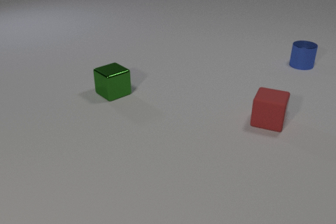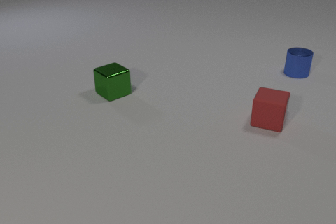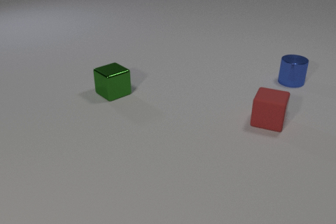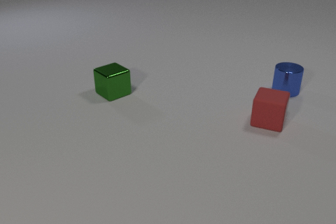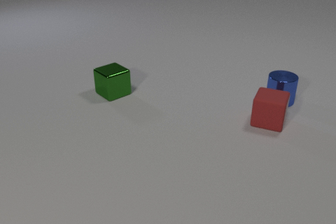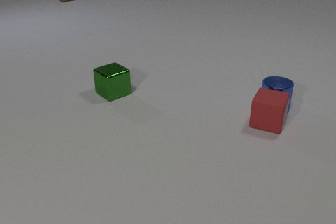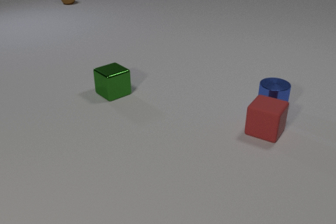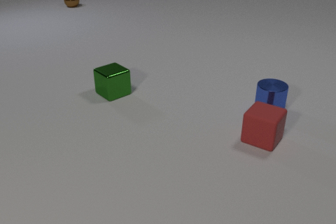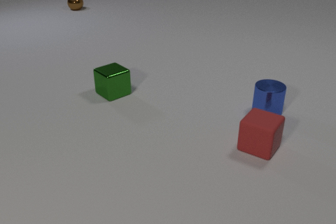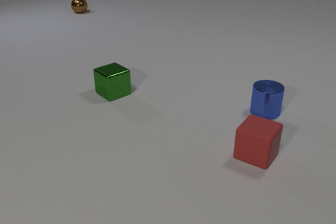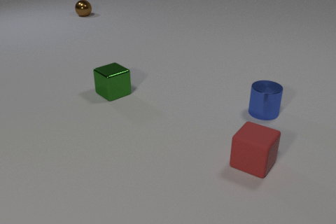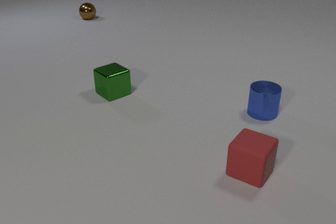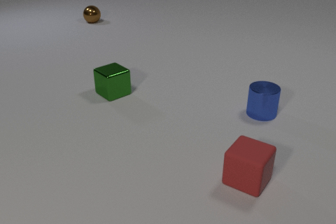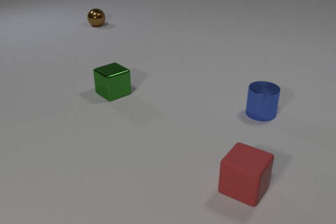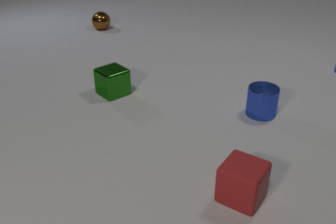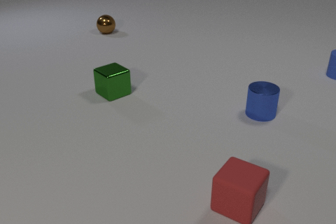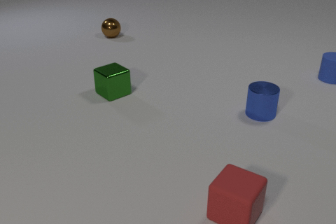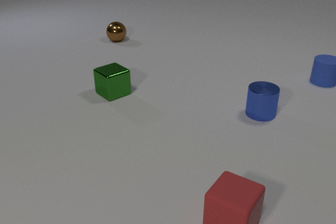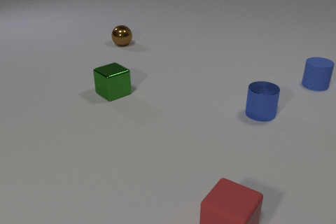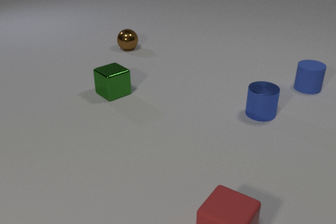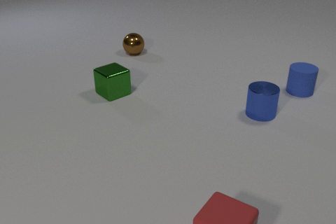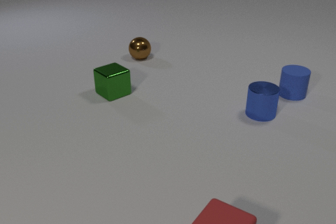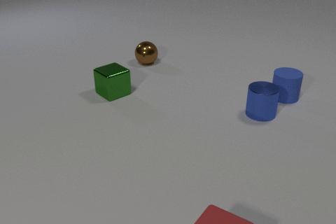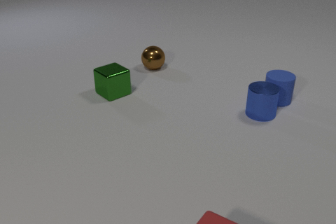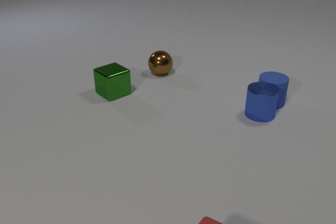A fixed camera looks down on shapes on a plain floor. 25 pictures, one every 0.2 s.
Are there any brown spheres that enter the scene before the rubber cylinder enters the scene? yes.
What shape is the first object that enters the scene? sphere.
What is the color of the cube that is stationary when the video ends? green.
0.0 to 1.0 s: The blue metal cylinder slides toward the camera. The brown metal sphere comes in at the top edge, rolls toward the camera. The blue metal cylinder and the red rubber cube collide.
1.0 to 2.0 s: The blue metal cylinder slides toward the camera and to the left. The red rubber cube slides toward the camera. The brown metal sphere rolls toward the camera.
2.0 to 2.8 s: The red rubber cube slides toward the camera. The blue rubber cylinder comes in at the right edge. The brown metal sphere rolls toward the camera.
2.8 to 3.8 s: The red rubber cube slides toward the camera. The blue rubber cylinder slides toward the camera and to the left. The brown metal sphere rolls toward the camera.
3.8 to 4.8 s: The red rubber cube slides toward the camera. The blue rubber cylinder slides toward the camera and to the left. The brown metal sphere rolls toward the camera and to the right. The blue metal cylinder and the blue rubber cylinder collide.
